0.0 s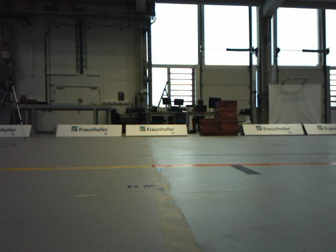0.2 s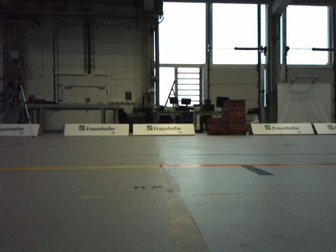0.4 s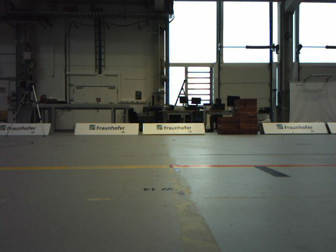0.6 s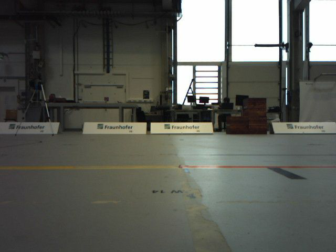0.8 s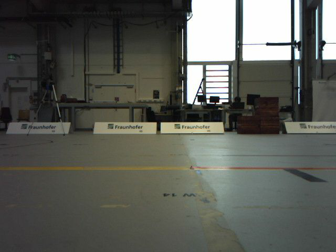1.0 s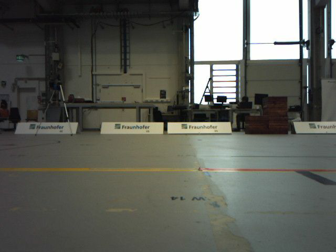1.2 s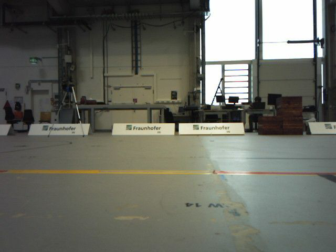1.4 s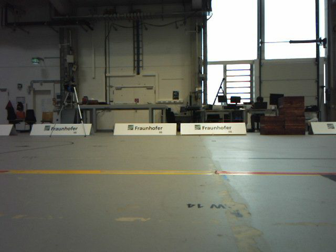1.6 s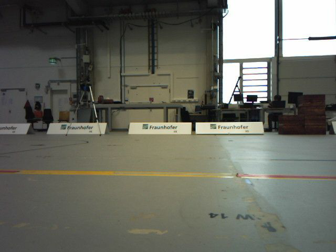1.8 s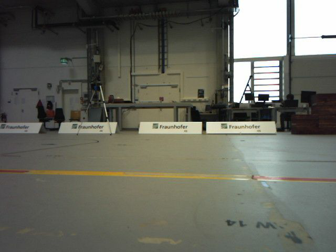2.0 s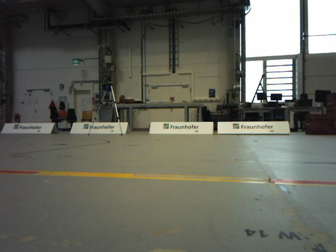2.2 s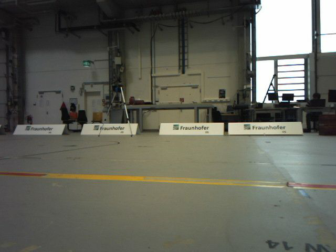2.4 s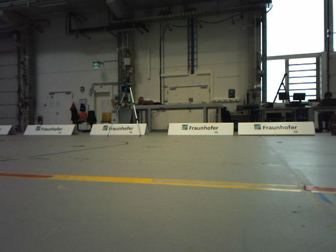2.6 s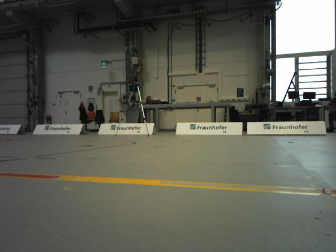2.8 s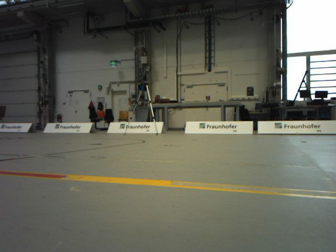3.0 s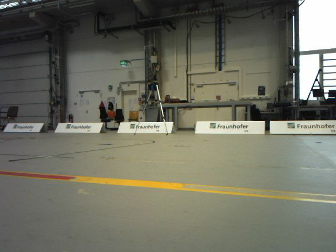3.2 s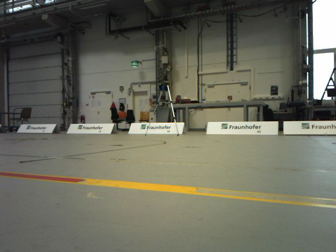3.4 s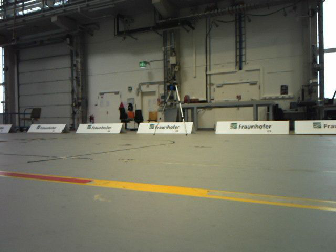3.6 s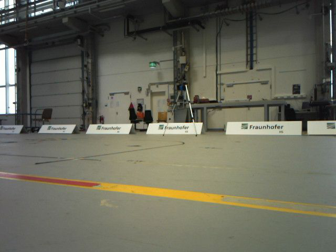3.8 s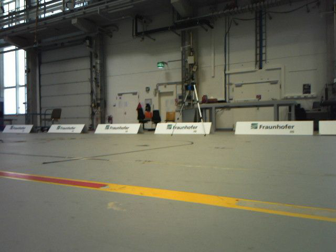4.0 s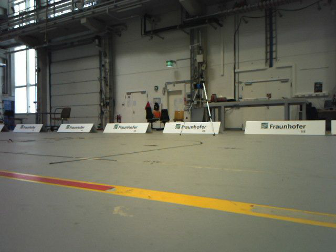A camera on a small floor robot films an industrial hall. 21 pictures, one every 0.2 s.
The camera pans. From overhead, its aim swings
counterclockwise.
The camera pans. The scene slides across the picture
to the right.
0.0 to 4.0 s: The camera swings to its left by about 35 degrees, and the scene slides to the right. It travels forward, about 0.8 m.
The film runs forward here.
